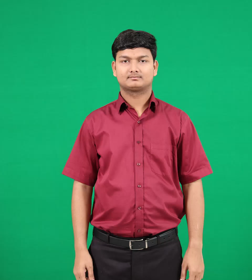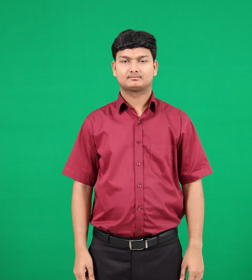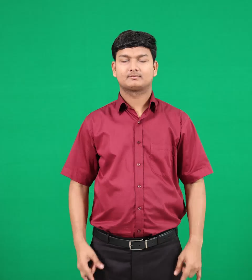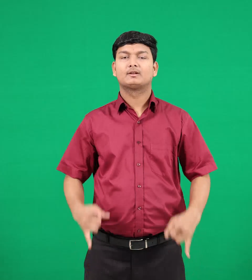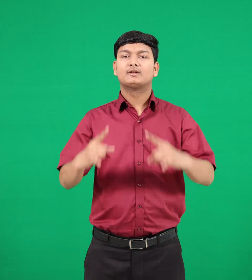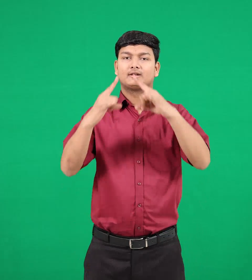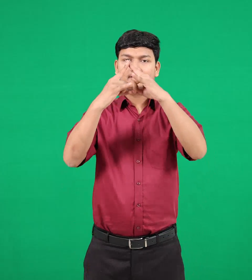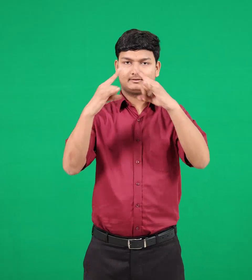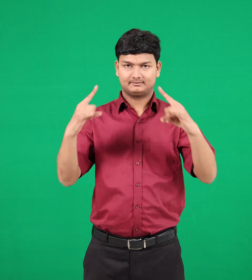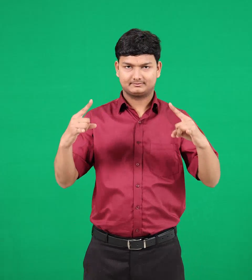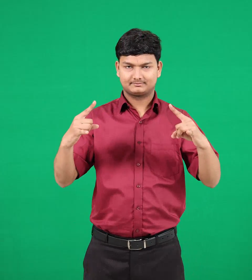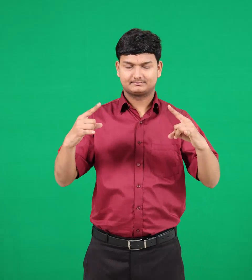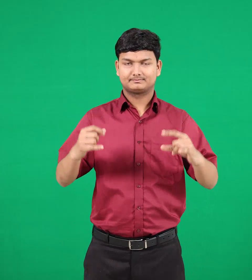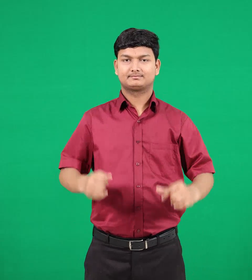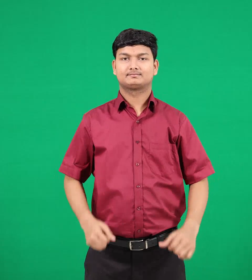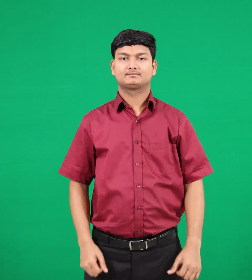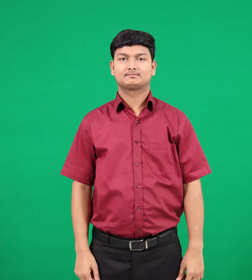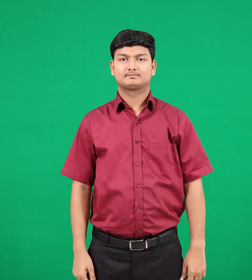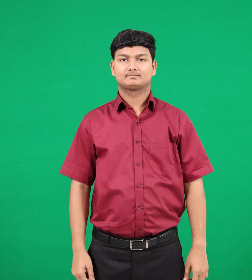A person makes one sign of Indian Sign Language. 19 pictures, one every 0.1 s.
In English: camp
